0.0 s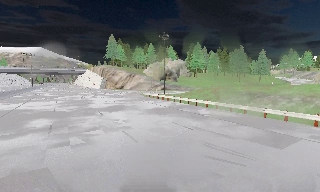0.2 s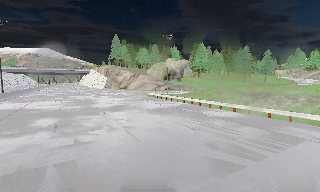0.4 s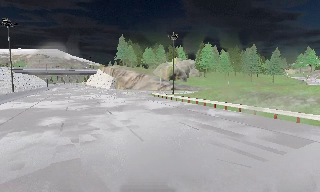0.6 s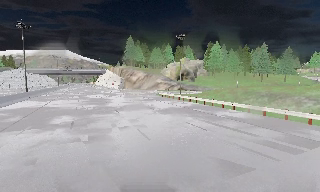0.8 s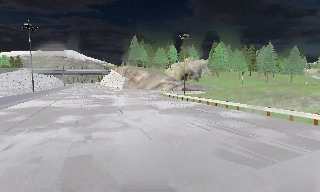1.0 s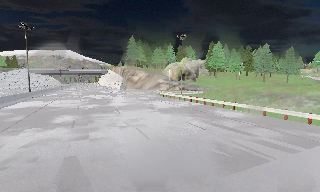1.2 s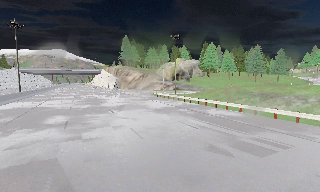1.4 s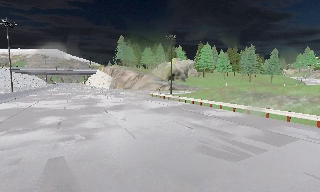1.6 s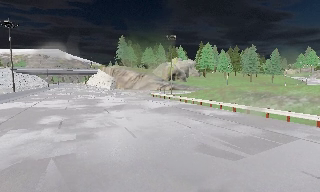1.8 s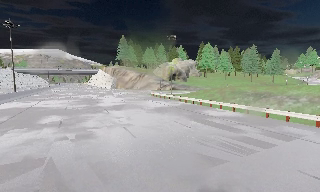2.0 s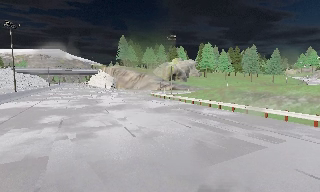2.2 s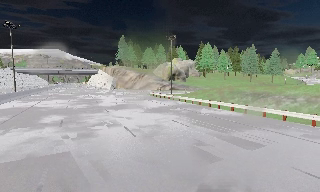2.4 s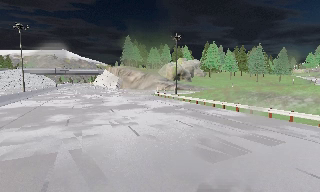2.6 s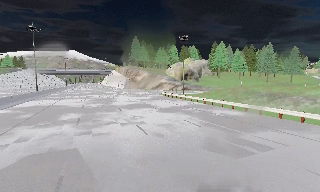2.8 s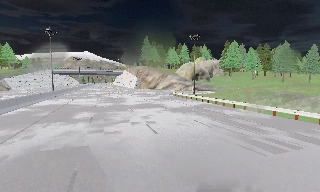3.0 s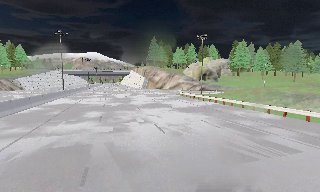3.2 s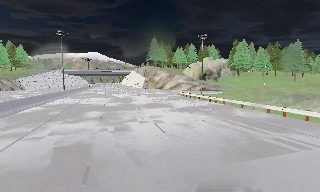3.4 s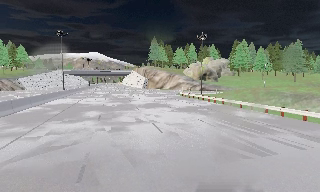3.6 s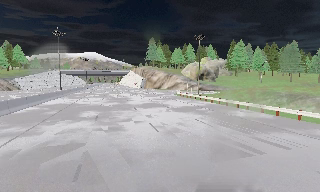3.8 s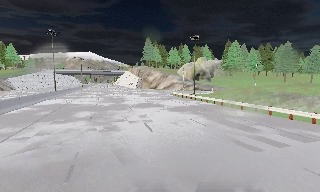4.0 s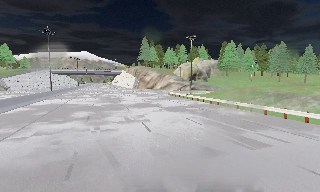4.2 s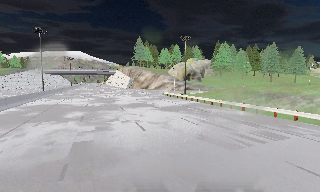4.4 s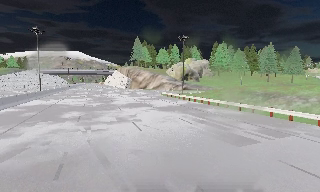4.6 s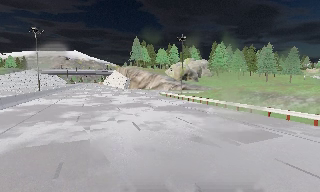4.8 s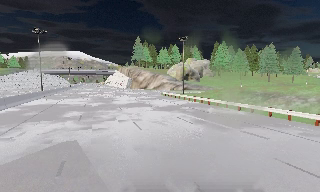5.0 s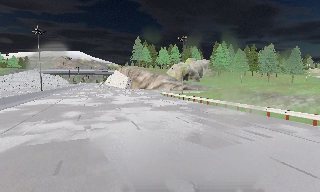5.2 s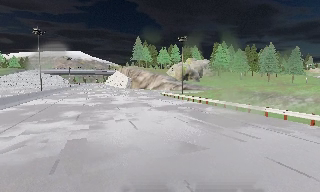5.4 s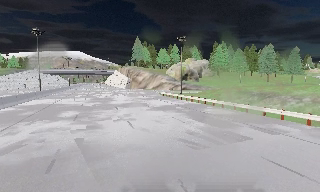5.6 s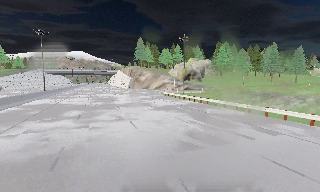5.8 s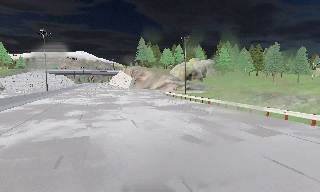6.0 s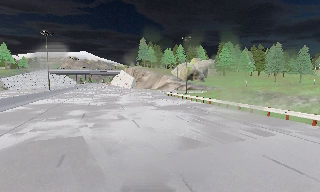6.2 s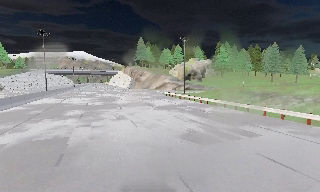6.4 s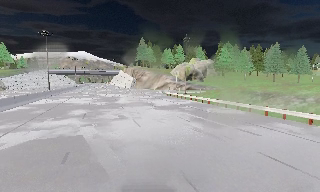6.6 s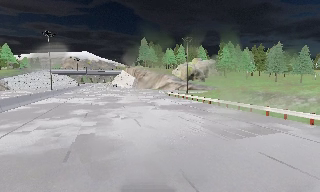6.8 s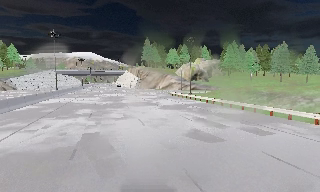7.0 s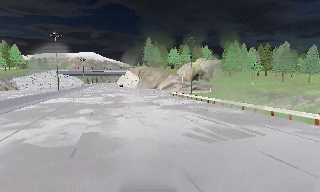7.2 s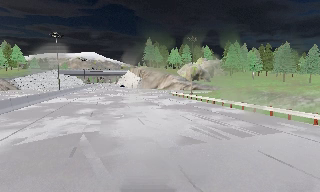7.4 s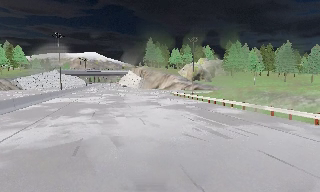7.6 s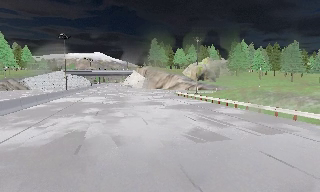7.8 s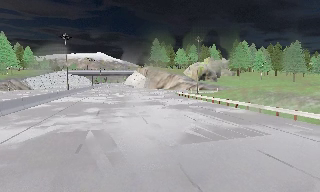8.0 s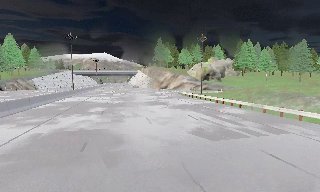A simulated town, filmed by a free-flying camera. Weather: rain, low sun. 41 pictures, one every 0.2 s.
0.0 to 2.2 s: The camera travels backward and to its right, about 1 m, so what stands in front gets smaller.
2.2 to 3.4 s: The camera swings to its left by about 10 degrees, and the scene slides to the right. It travels backward, about 0.5 m, so what stands in front gets smaller.
3.4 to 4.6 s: The camera shifts only a little, or ends up much as it began.
4.6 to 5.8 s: The camera travels to its right, about 0.5 m.
5.8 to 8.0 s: The camera travels backward, about 1 m, so what stands in front gets smaller.
The film runs backward here.
